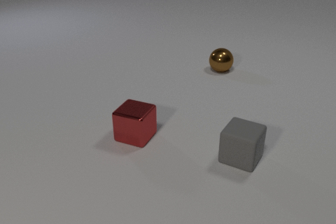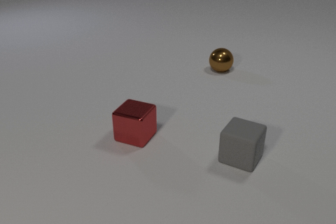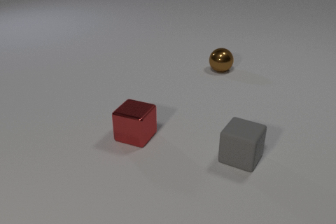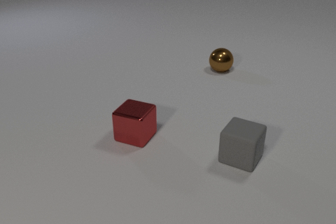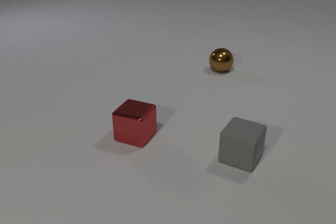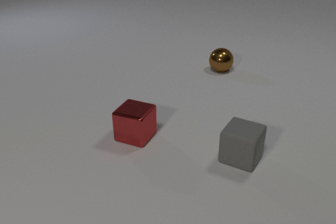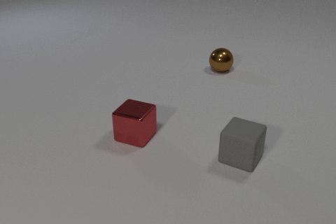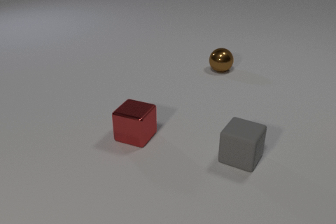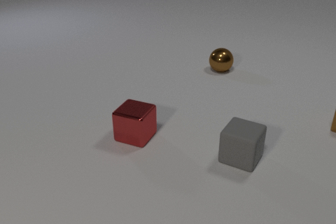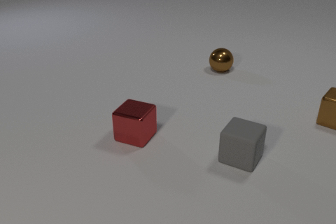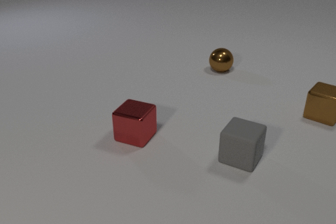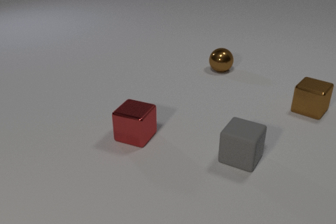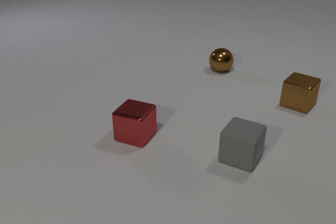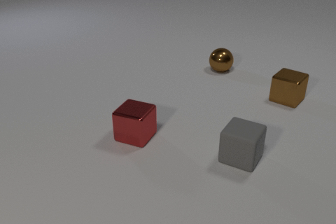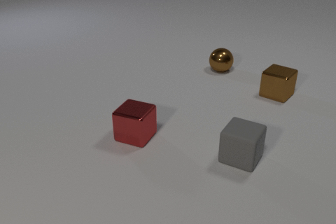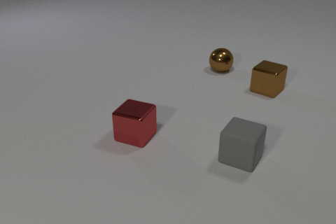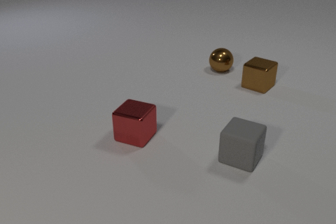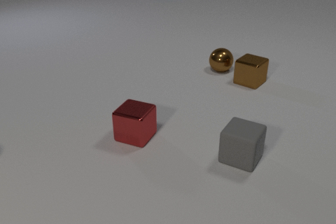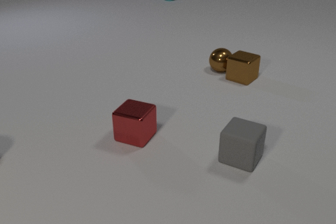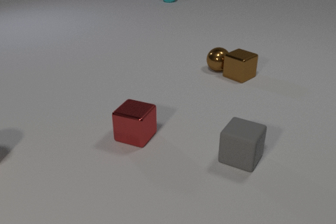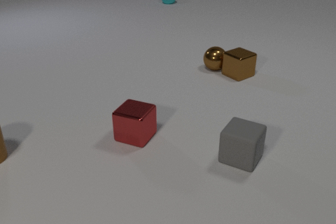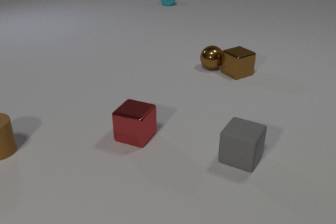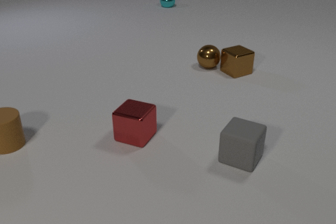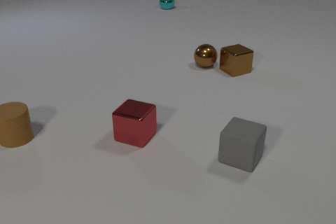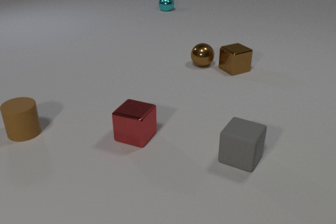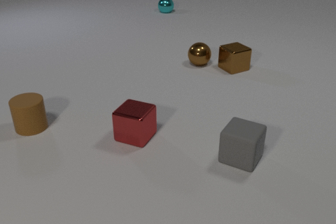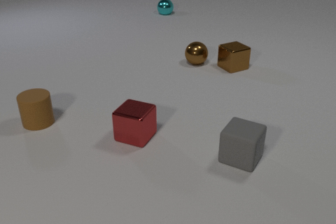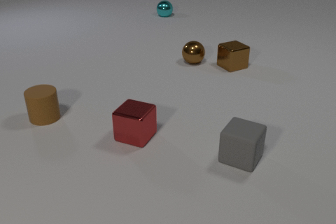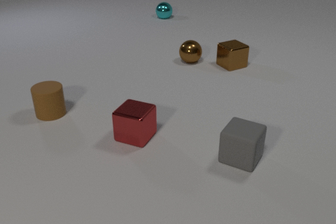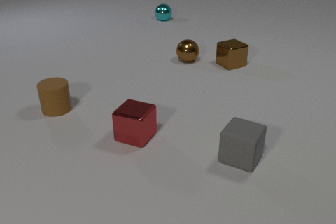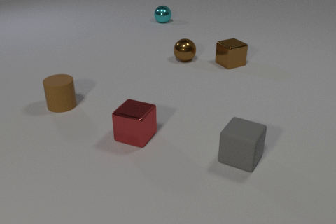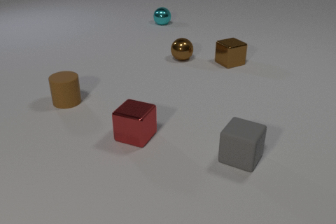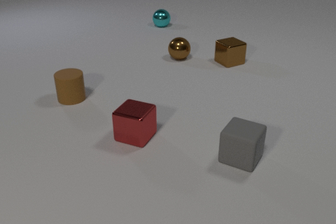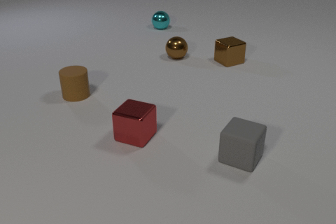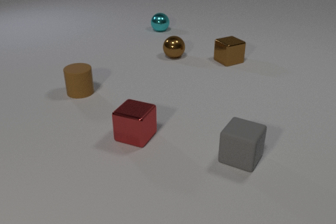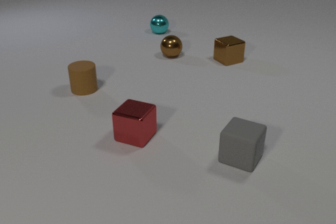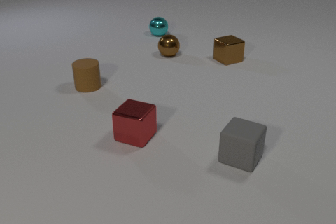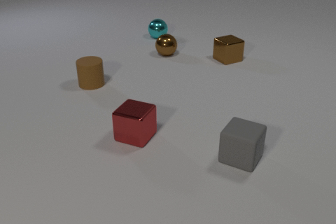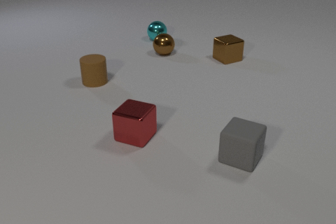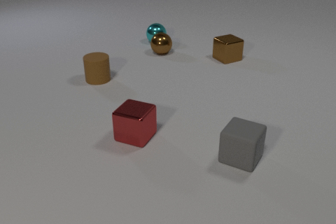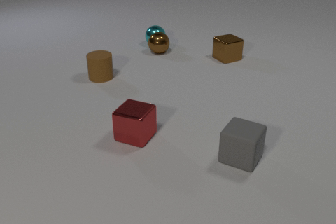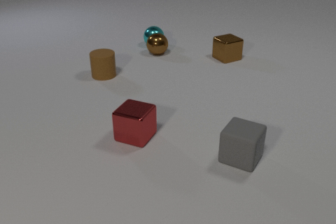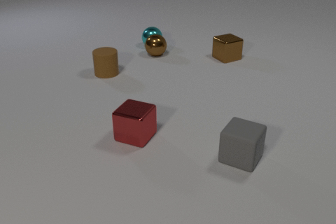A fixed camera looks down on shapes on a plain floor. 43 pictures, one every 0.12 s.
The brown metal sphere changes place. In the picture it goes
to the left.
The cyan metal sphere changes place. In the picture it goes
toward the camera.
0.00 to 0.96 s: The brown metal cube comes in at the right edge.
0.96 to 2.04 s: The brown metal cube slides to the left and away from the camera.
2.04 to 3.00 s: The brown metal cube slides away from the camera and to the left, spins clockwise seen from above by about 30 degrees, its near face sliding to the left. The brown metal sphere rolls to the left and away from the camera. The cyan metal sphere rolls toward the camera. The brown rubber cylinder comes in at the left edge, slides to the right and away from the camera. The brown metal cube and the brown metal sphere collide.
3.00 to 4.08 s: The brown metal cube slides away from the camera. The brown metal sphere rolls to the left and away from the camera. The cyan metal sphere rolls toward the camera. The brown rubber cylinder slides away from the camera and to the right.
4.08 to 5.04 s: The brown metal cube slides away from the camera. The brown metal sphere rolls to the left. The cyan metal sphere rolls toward the camera. The brown rubber cylinder slides away from the camera and to the right. The brown metal sphere and the cyan metal sphere collide.
How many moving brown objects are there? 3.
What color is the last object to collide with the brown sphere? cyan.
Are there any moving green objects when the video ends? no.
